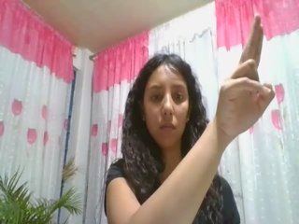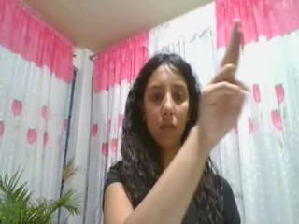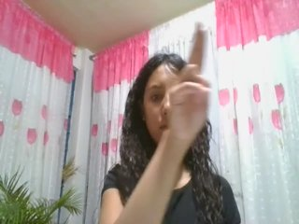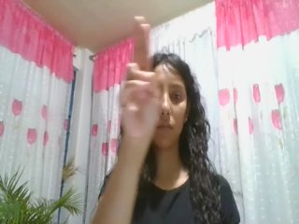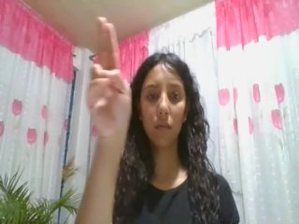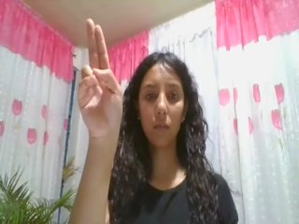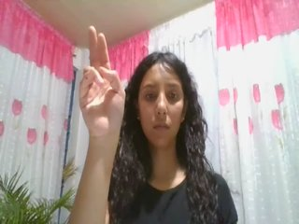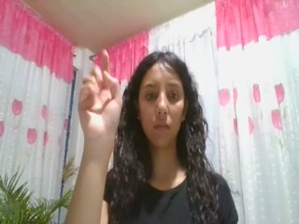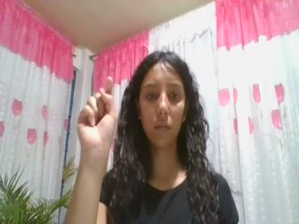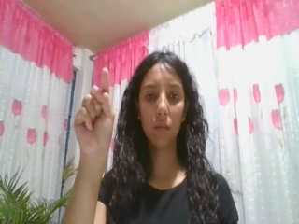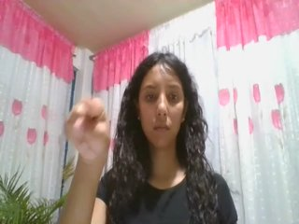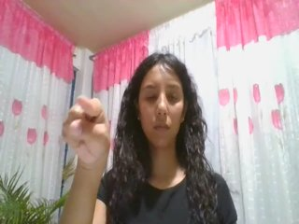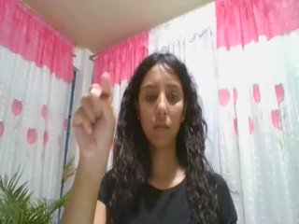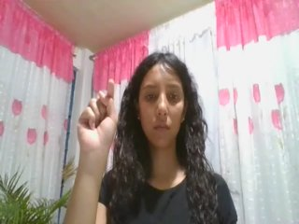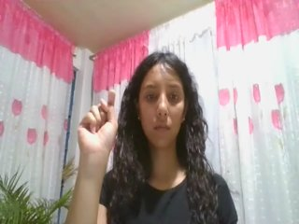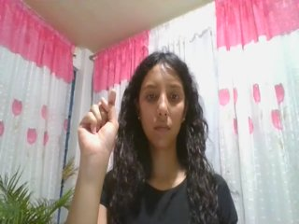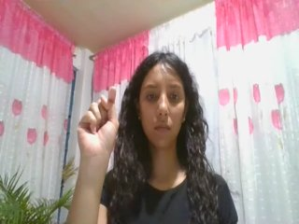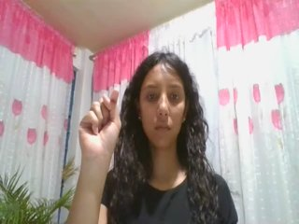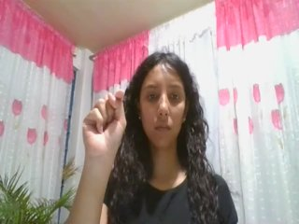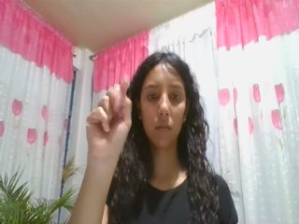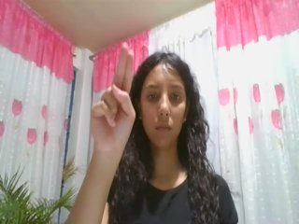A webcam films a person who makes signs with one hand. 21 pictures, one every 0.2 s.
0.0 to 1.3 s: Pointing with two fingers.
1.4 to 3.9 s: Click with one finger.
